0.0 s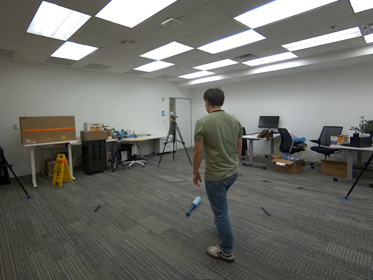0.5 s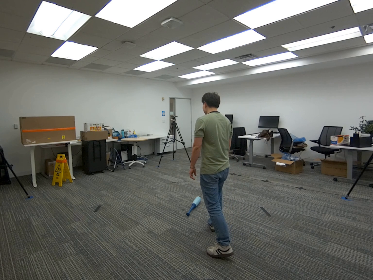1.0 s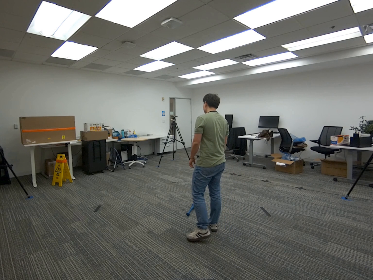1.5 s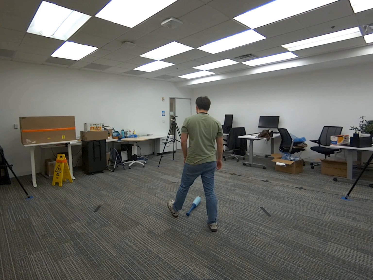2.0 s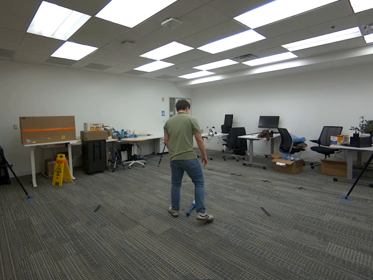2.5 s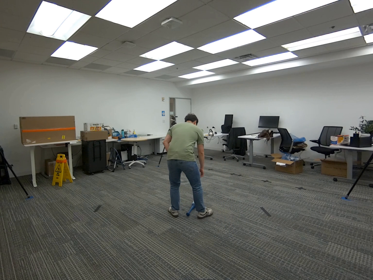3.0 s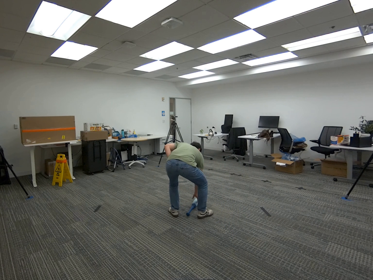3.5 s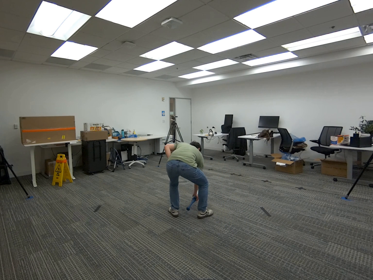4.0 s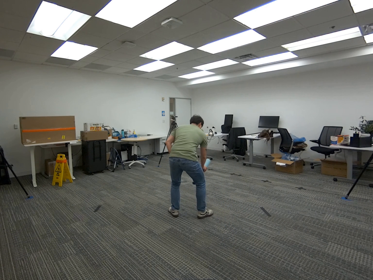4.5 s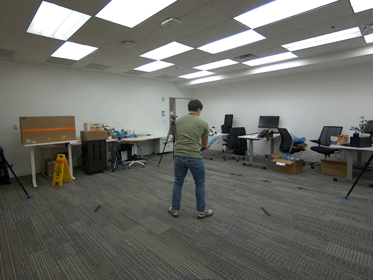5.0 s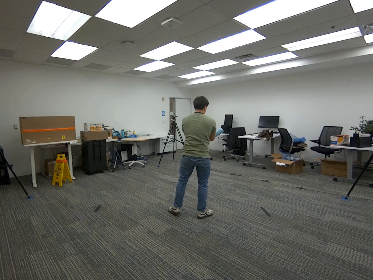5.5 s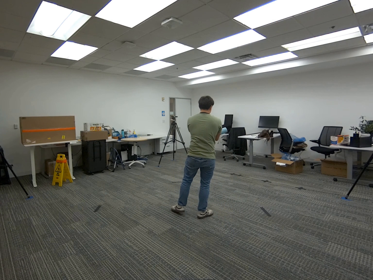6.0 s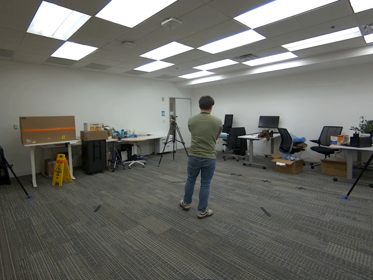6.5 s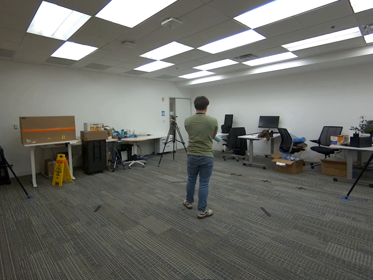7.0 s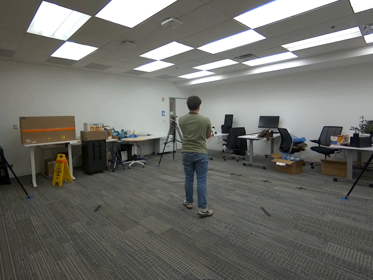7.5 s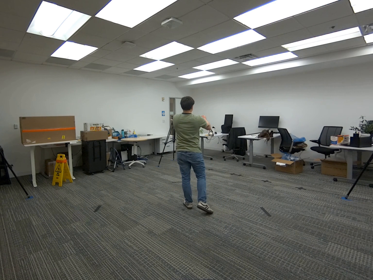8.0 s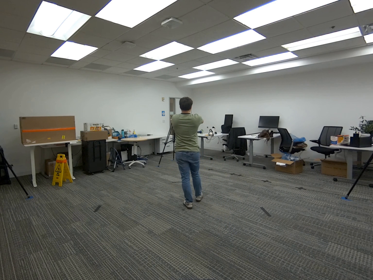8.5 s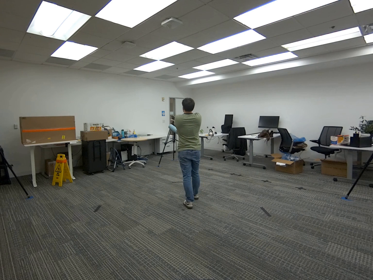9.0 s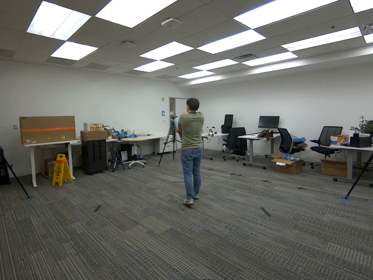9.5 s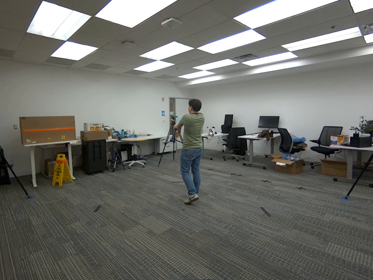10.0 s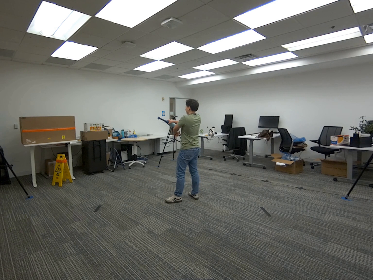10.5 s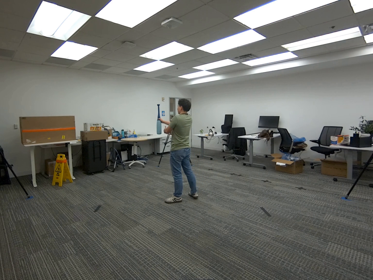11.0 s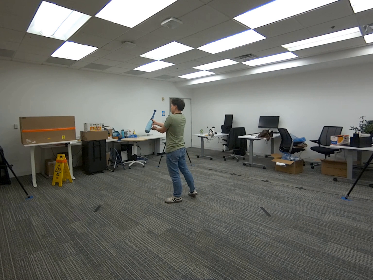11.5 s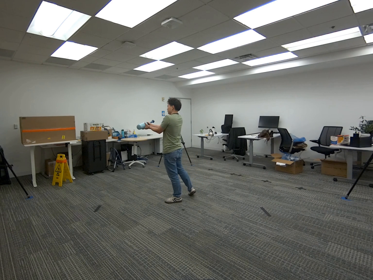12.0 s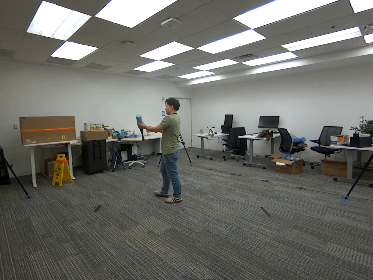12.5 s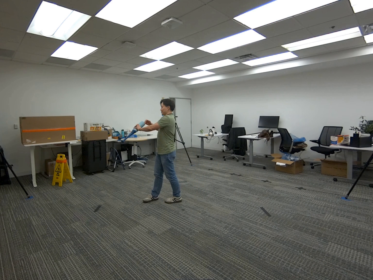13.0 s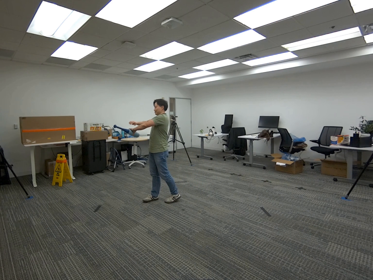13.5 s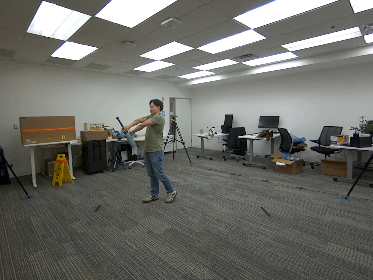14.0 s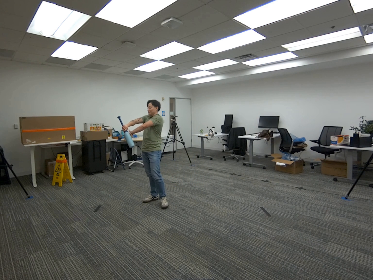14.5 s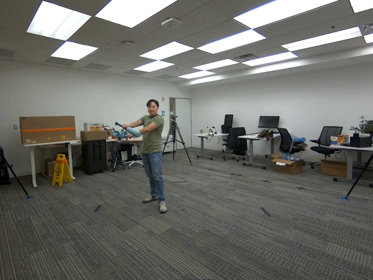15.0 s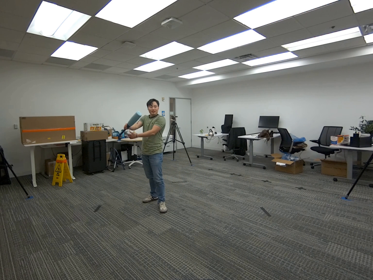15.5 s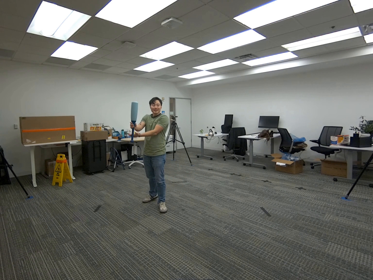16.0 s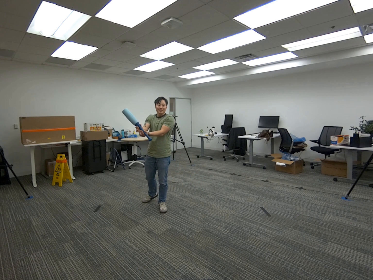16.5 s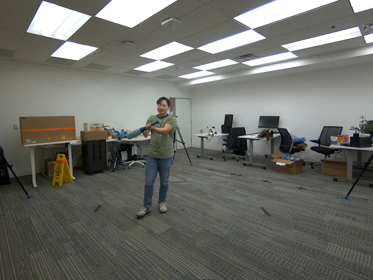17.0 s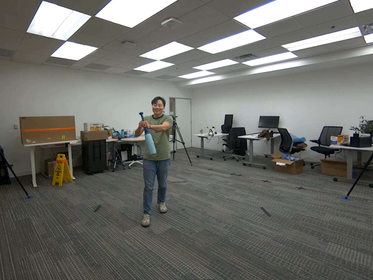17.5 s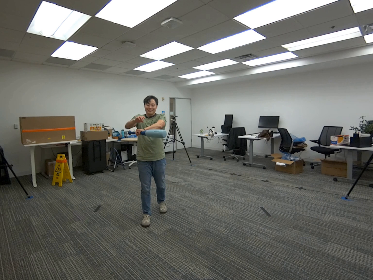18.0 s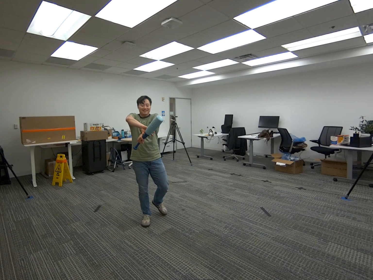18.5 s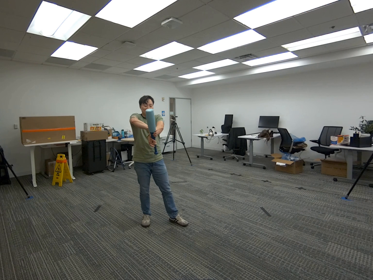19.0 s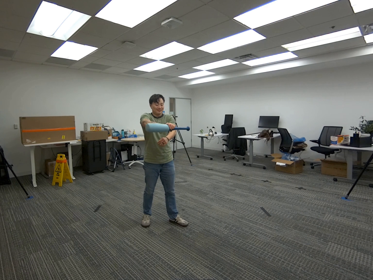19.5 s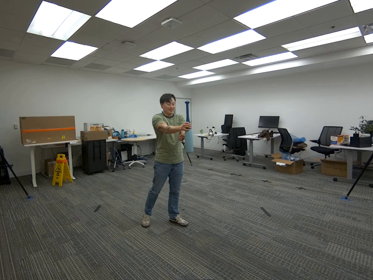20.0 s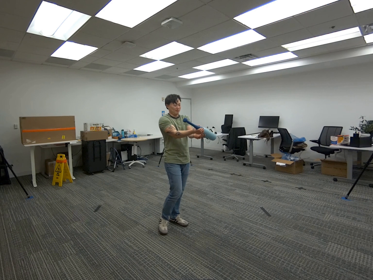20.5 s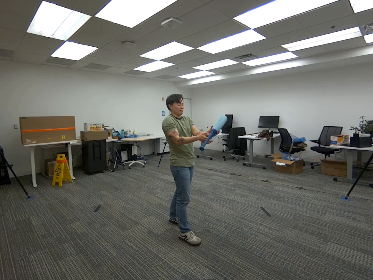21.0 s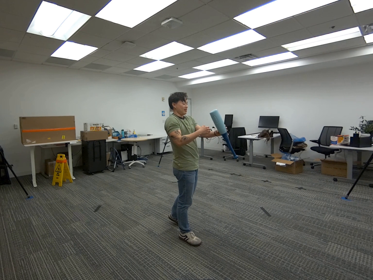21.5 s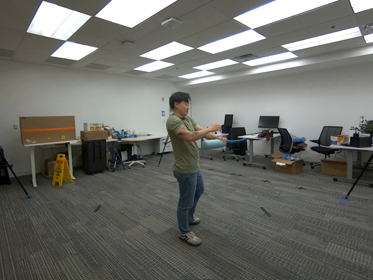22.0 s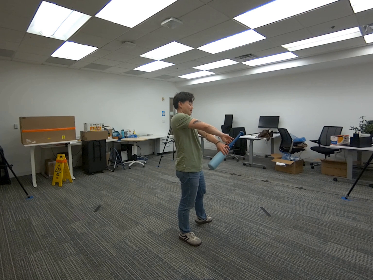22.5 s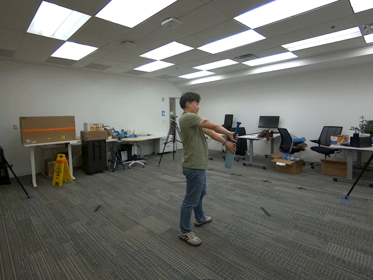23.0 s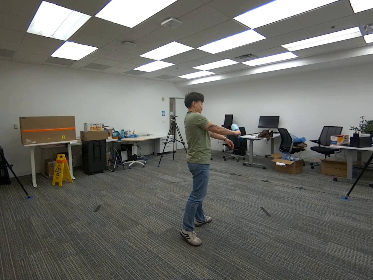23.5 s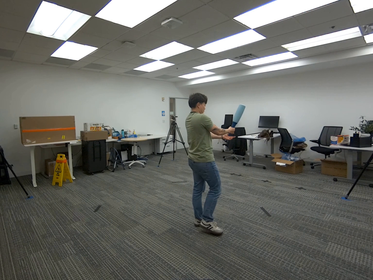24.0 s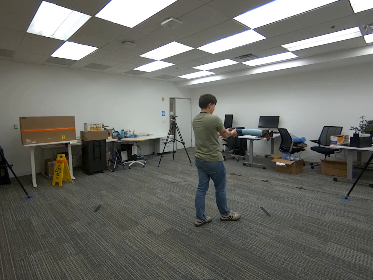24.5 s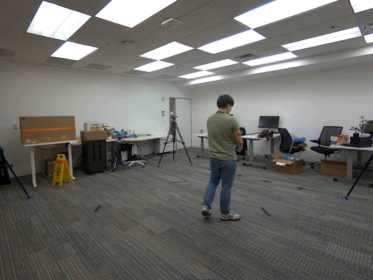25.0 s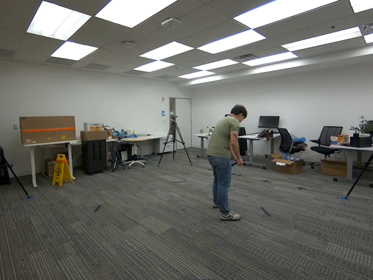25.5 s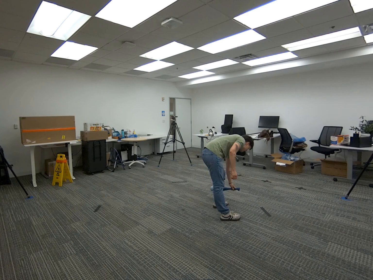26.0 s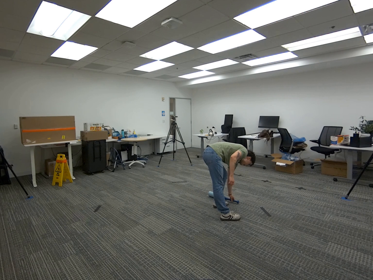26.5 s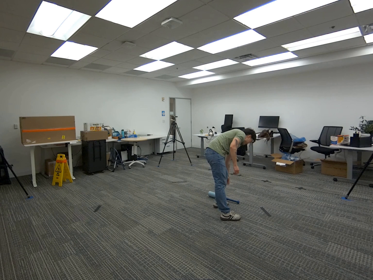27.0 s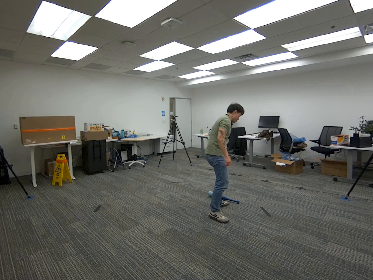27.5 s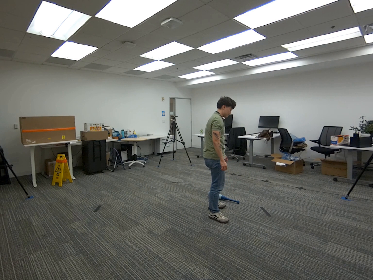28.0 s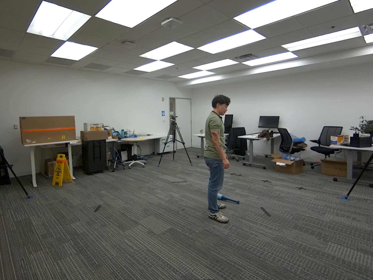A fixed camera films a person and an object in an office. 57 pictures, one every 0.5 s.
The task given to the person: Walk over to the baseball bat and pick up the baseball bat. Slowly begin to rotate the baseball bat and yourself around the bounding area so that every camera gets a visual of the baseball baat.
